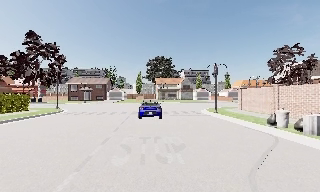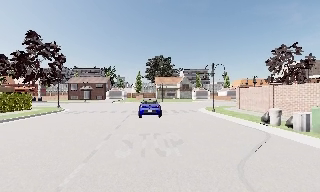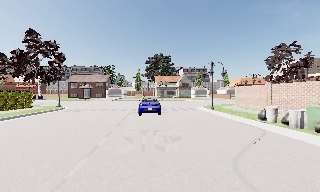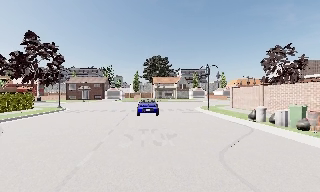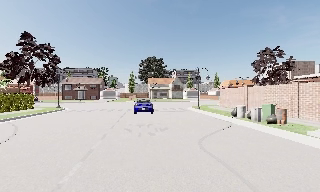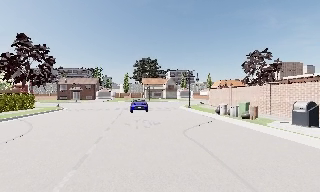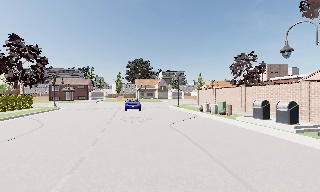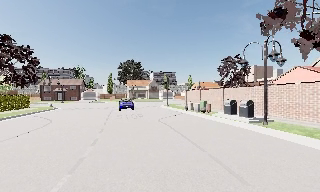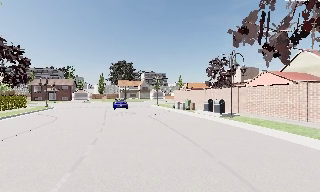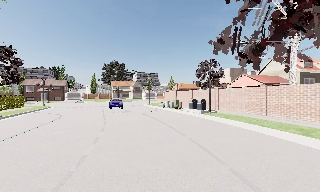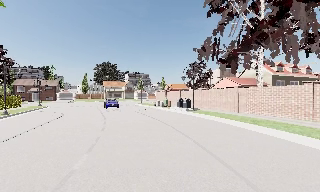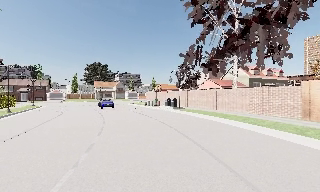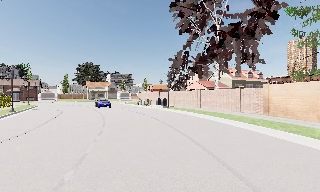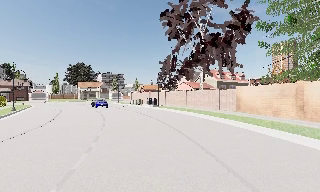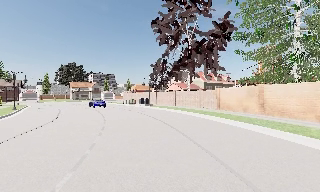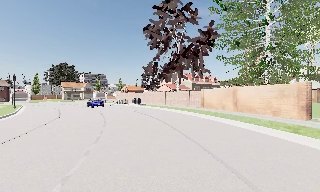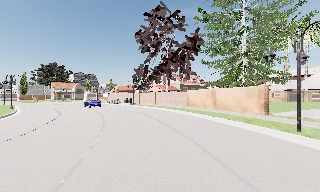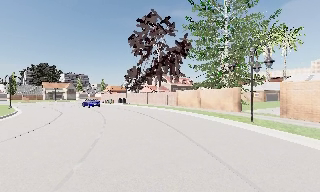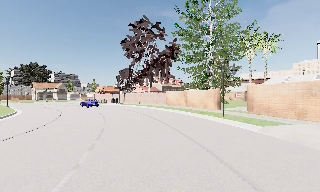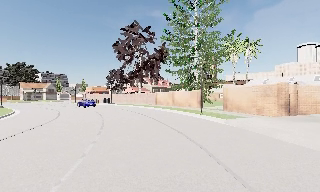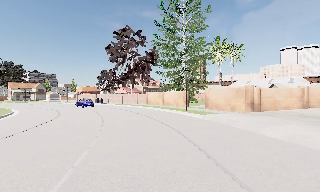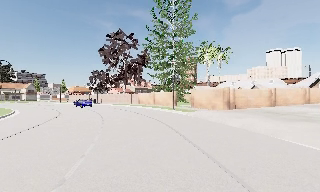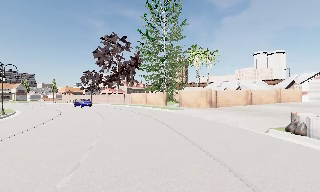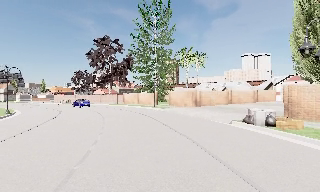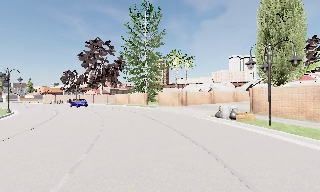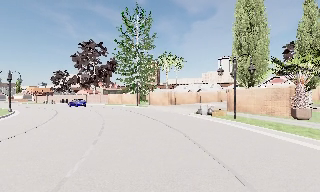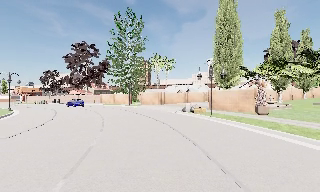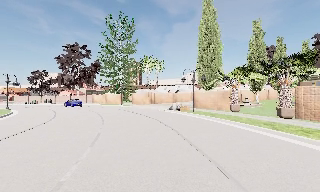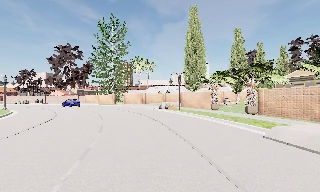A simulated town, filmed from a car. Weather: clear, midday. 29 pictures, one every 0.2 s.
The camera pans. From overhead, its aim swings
clockwise.
The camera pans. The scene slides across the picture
to the left.
0.0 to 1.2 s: The camera travels backward, about 6 m, so what stands in front gets smaller. It gains speed.
1.2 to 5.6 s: The camera swings to its right by about 70 degrees, and the scene slides to the left. It travels backward, about 50 m.
The film runs backward here.
